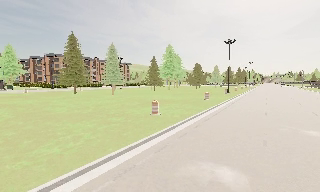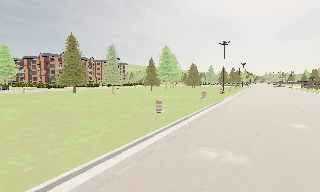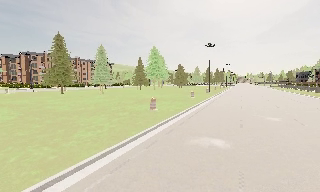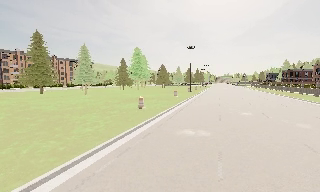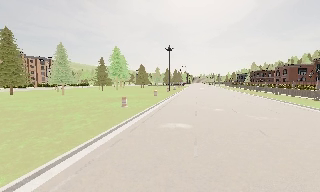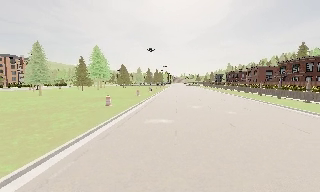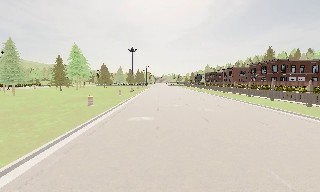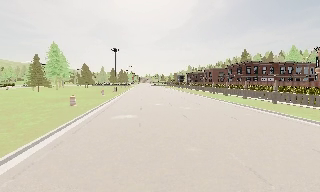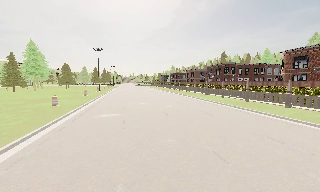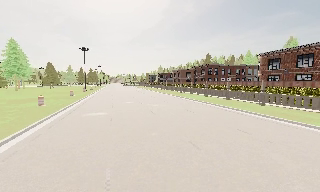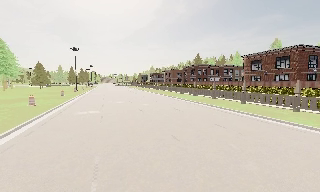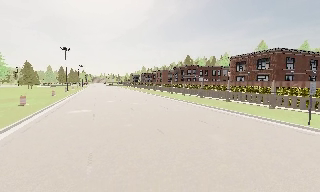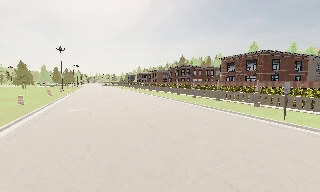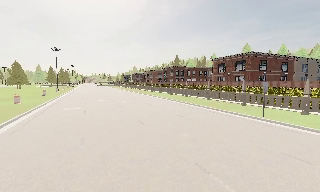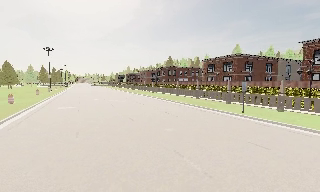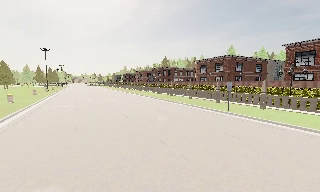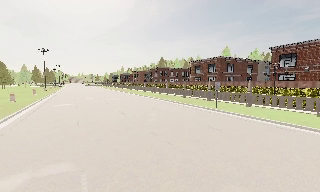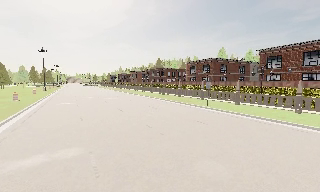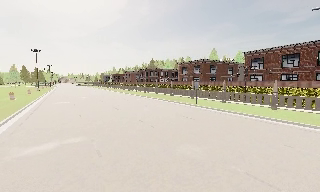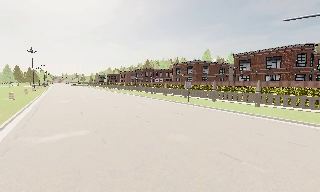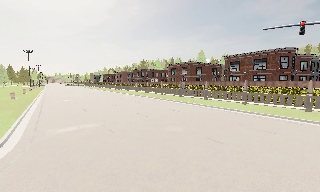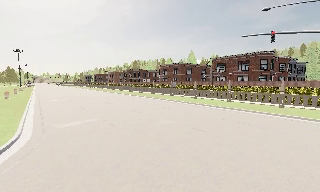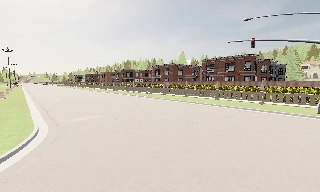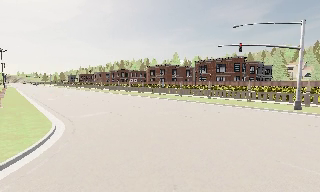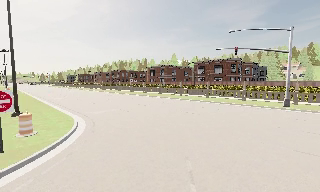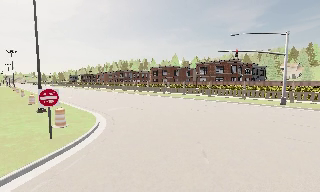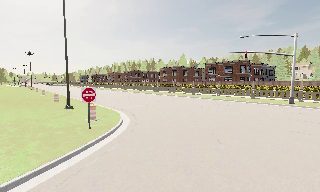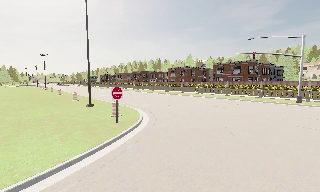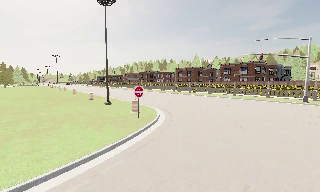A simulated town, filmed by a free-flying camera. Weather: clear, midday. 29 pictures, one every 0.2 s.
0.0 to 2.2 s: The scene slides to the left, as the camera pans about 55 degrees to its right. It travels backward, about 11 m.
2.2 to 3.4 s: The camera travels backward, about 7 m, so what stands in front gets smaller.
3.4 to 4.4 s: The camera swings to its right by about 10 degrees, and the scene slides to the left. It travels backward, about 7 m, so what stands in front gets smaller.
4.4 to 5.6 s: The camera travels backward and to its left, about 10 m, so what stands in front gets smaller.
The film runs backward here.
